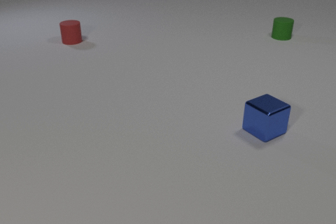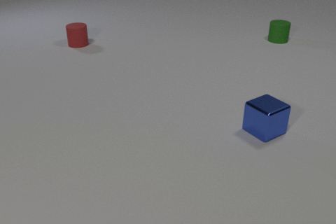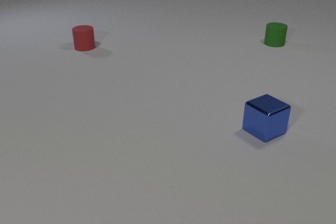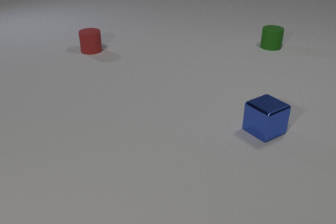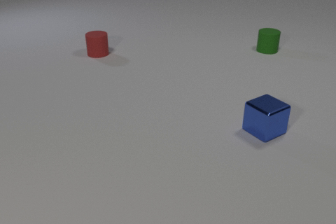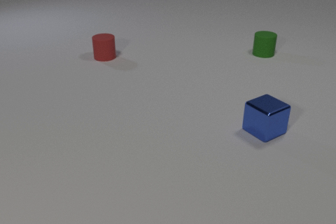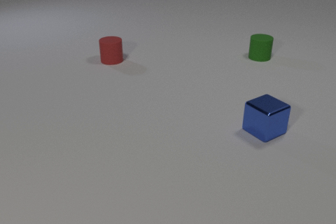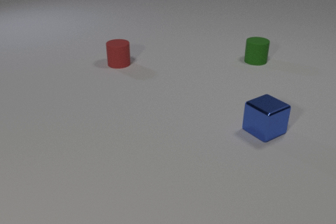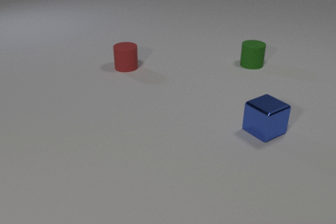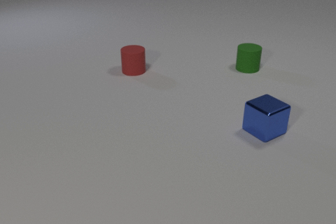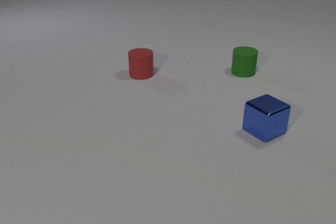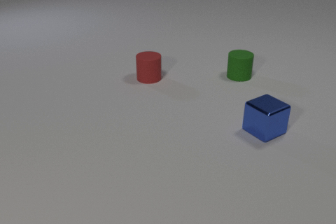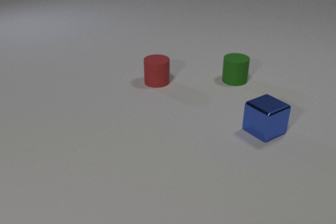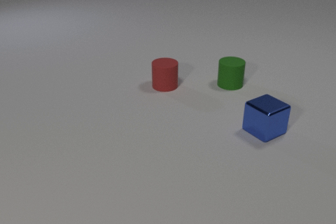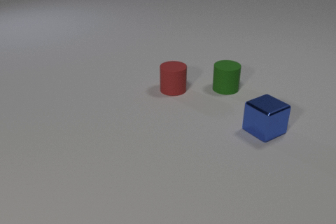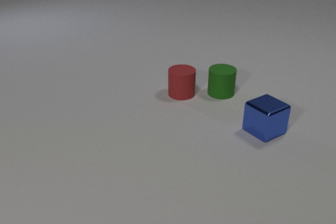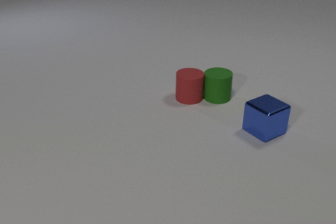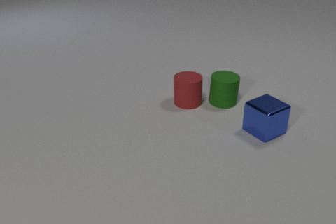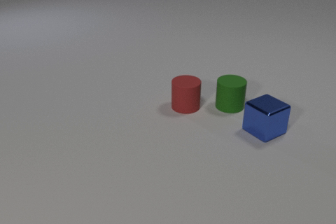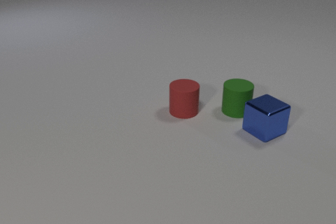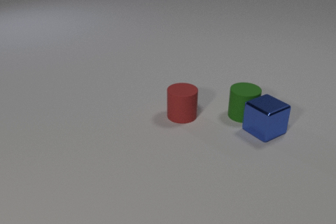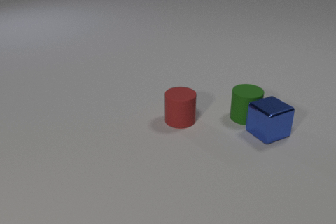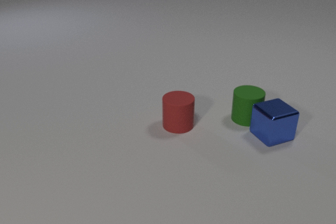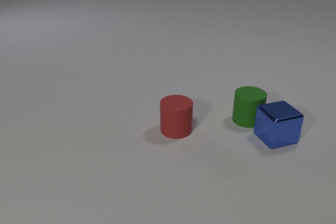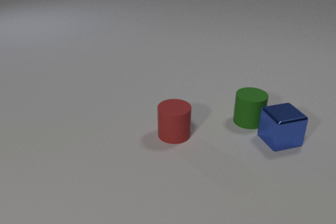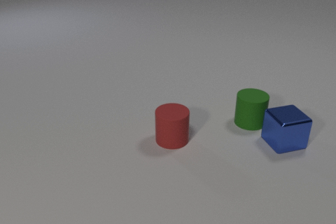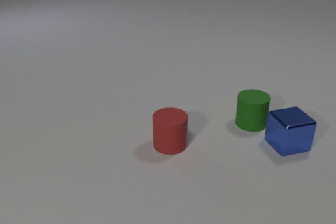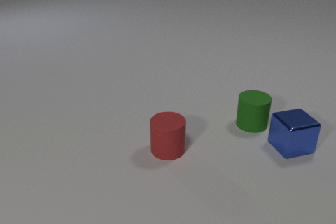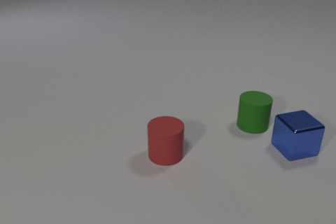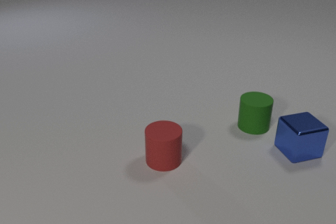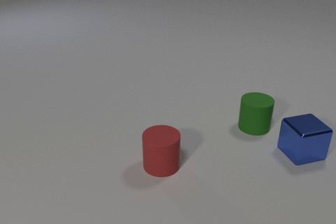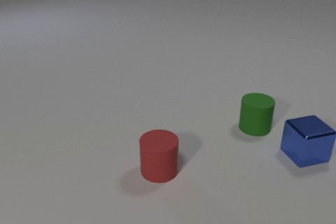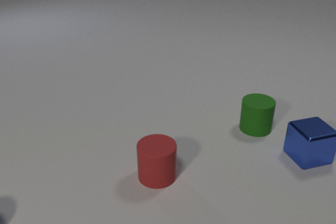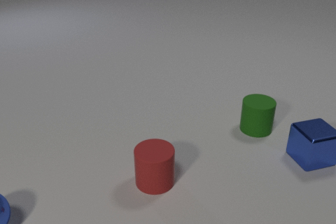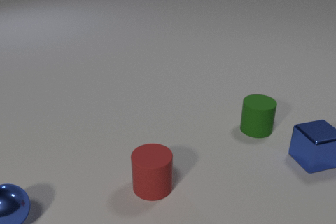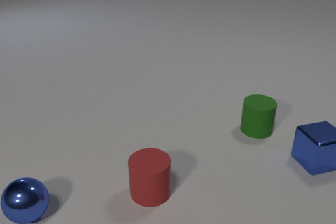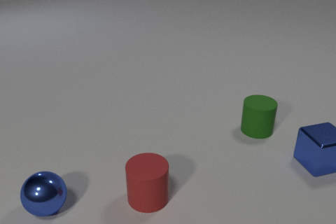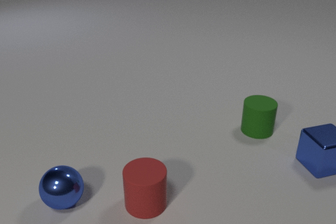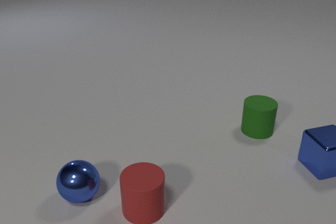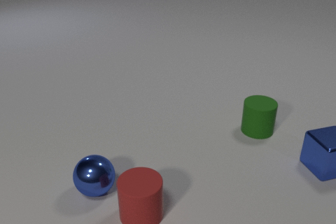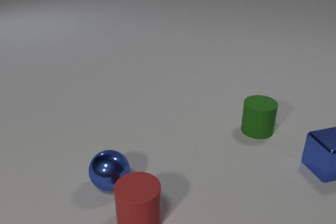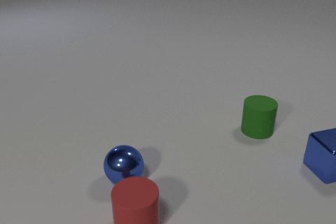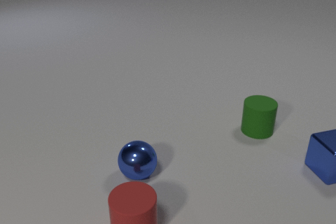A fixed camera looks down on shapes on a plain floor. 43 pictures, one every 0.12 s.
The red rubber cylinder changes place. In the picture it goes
toward the camera.
The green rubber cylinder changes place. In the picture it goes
toward the camera.
0.00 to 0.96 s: The green rubber cylinder slides toward the camera. The red rubber cylinder slides toward the camera and to the right.
0.96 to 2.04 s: The green rubber cylinder slides toward the camera. The red rubber cylinder slides toward the camera and to the right. The green rubber cylinder and the red rubber cylinder collide.
2.04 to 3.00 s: The green rubber cylinder slides toward the camera and to the right. The red rubber cylinder slides toward the camera. The blue metal cube slides to the right and toward the camera. The green rubber cylinder and the blue metal cube collide.
3.00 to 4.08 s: The green rubber cylinder slides toward the camera and to the right. The red rubber cylinder slides toward the camera. The blue metal cube slides to the right and toward the camera. The blue metal sphere comes in at the left edge, rolls to the right.
4.08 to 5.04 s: The red rubber cylinder slides toward the camera. The blue metal cube slides to the right and toward the camera. The blue metal sphere rolls to the right.
How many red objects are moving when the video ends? 1.
What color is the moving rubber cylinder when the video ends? red.
What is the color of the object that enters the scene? blue.
